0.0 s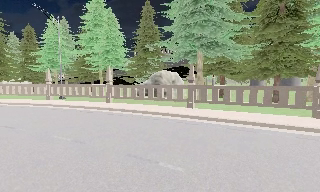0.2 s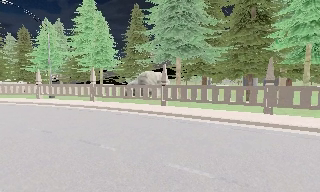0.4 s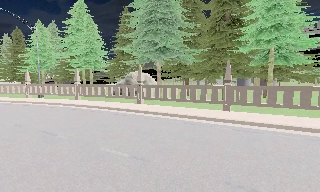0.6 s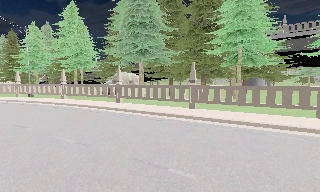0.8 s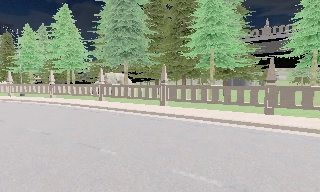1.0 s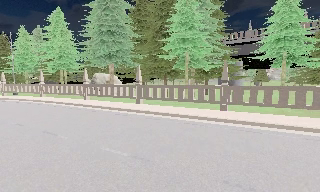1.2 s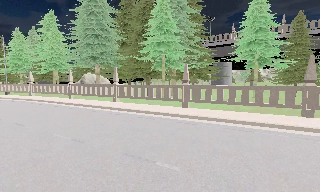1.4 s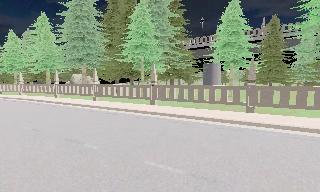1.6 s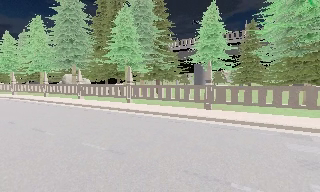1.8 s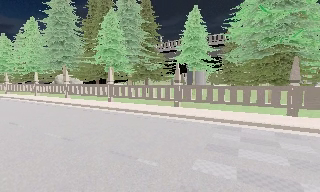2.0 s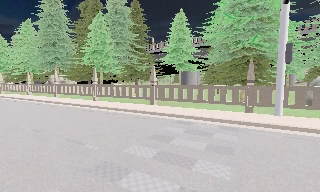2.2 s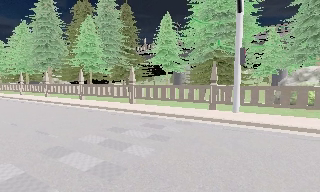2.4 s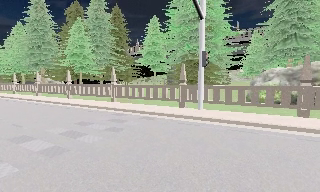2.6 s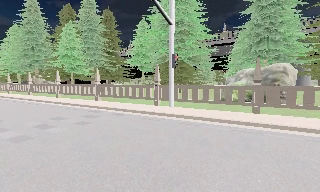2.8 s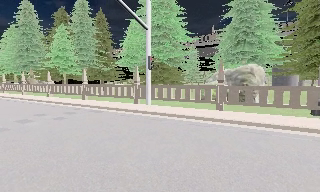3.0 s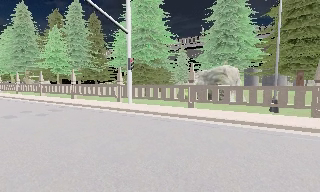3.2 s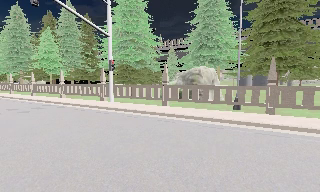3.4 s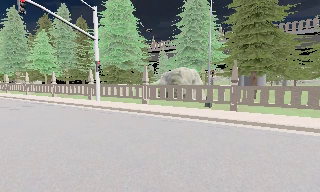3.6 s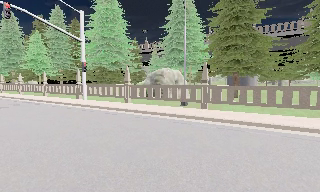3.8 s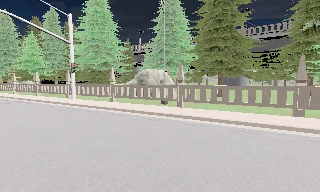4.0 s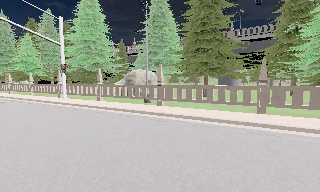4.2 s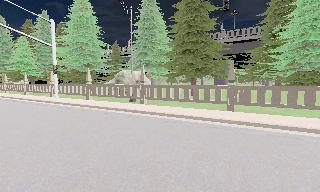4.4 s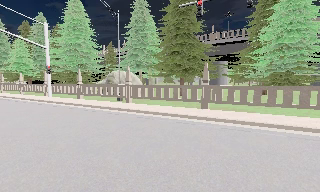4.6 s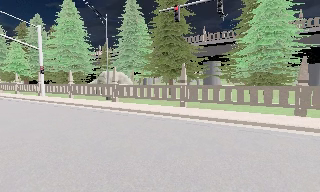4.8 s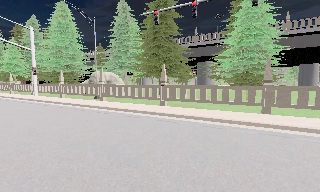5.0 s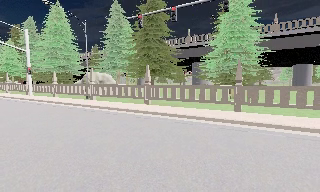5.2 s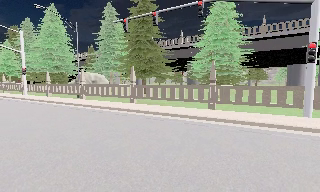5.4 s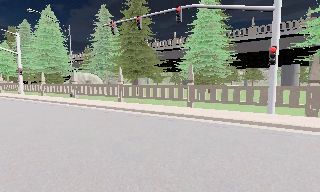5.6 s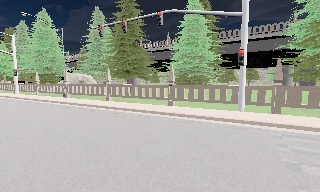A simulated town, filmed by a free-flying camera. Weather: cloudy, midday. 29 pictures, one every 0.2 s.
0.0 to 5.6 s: The camera travels to its right and backward, about 50 m, so close, fixed things drift to the left.
The film runs forward here.
